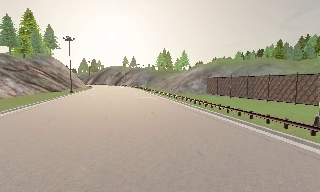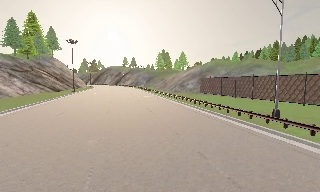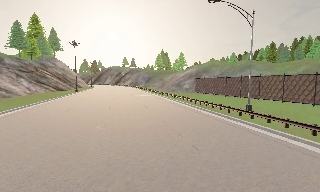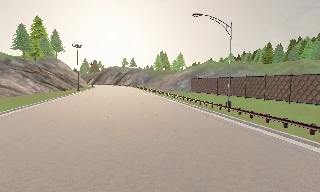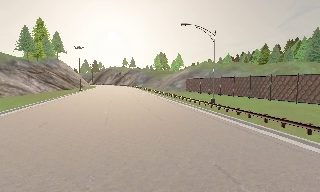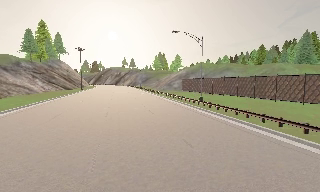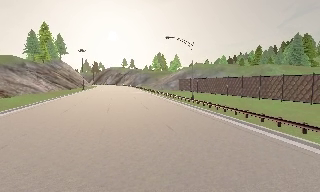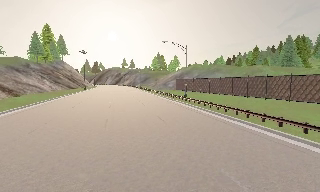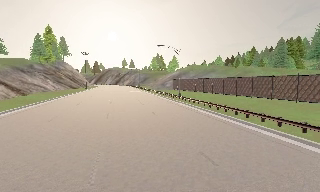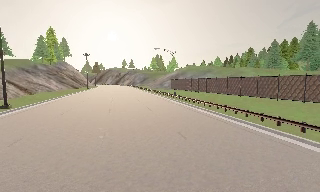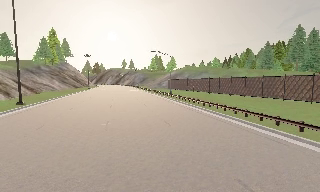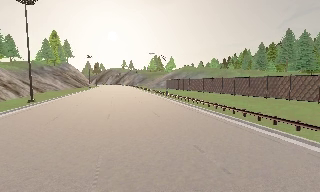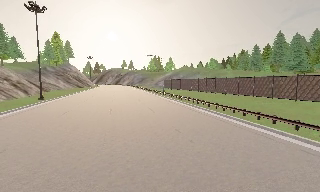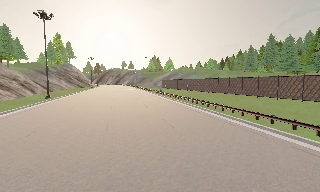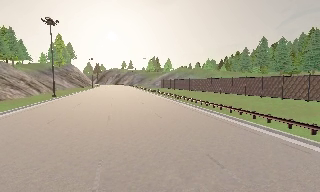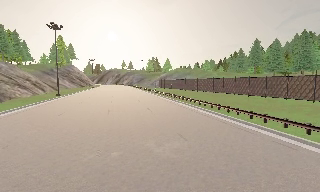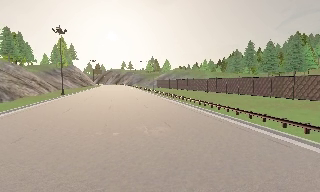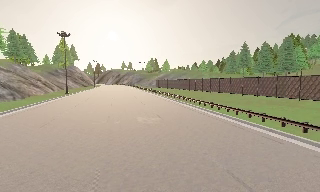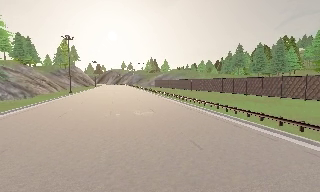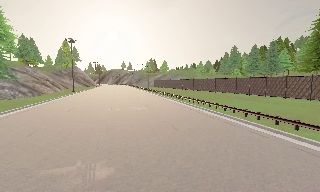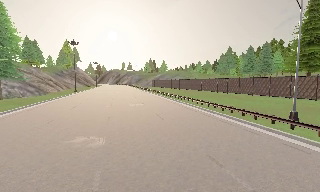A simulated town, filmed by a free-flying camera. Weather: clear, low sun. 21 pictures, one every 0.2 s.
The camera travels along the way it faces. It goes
backward.
0.0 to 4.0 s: The camera travels backward, about 45 m, so what stands in front gets smaller.
The film runs backward here.
